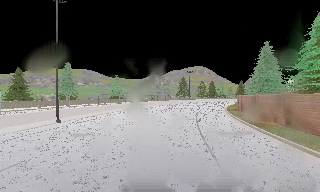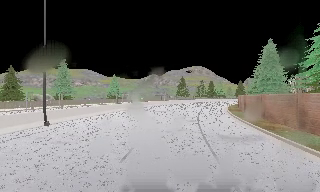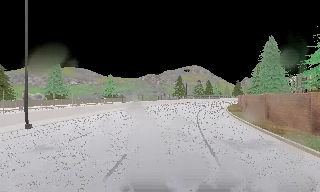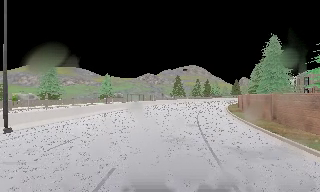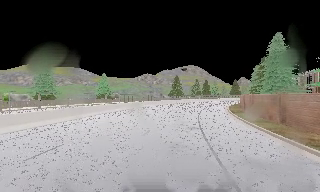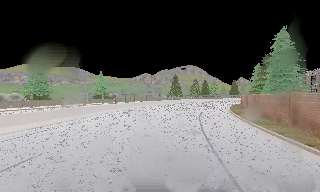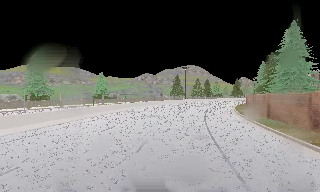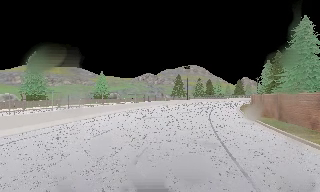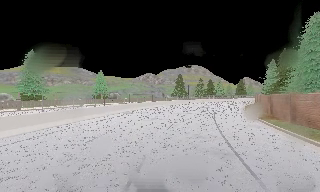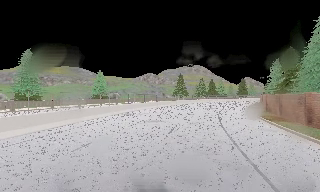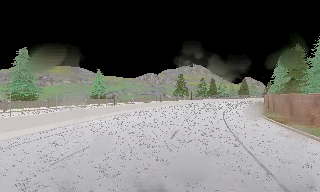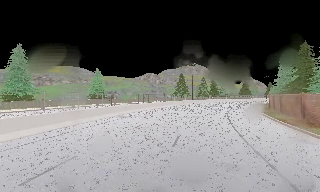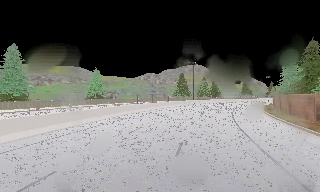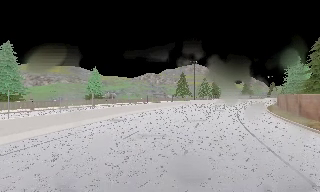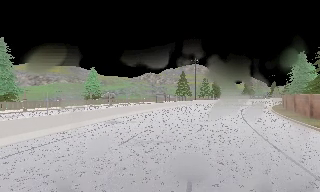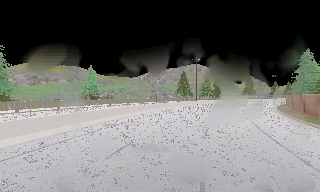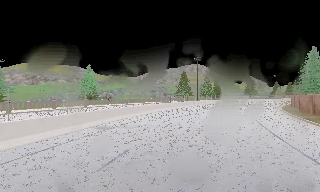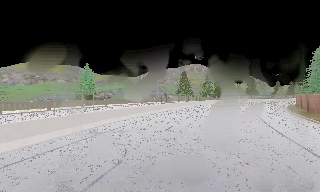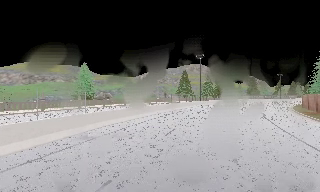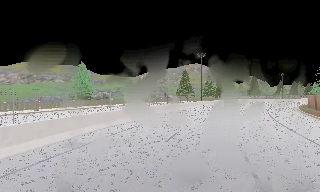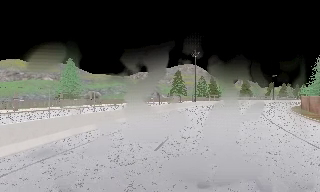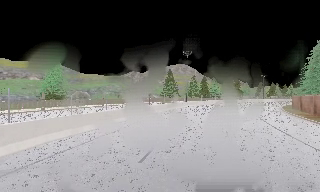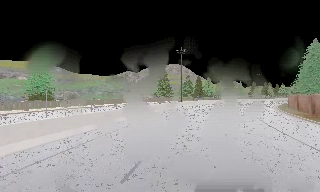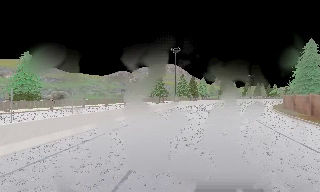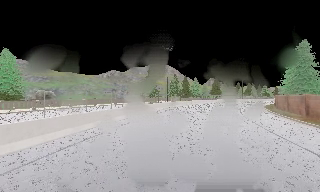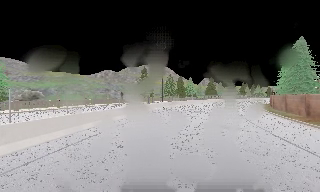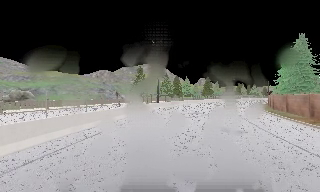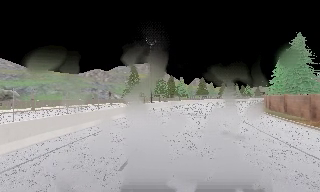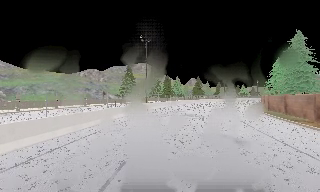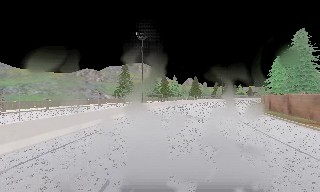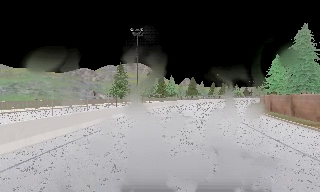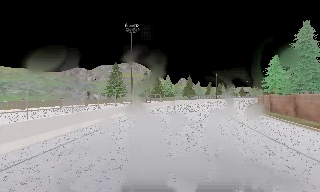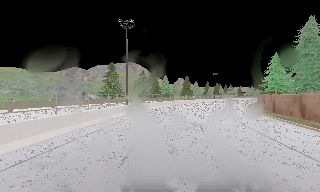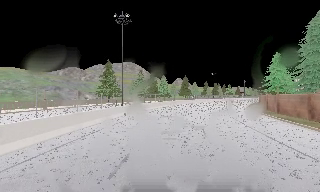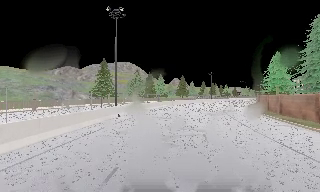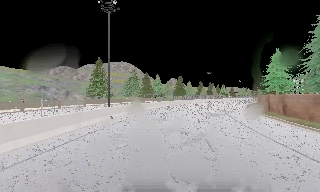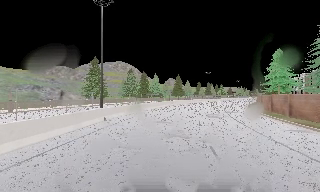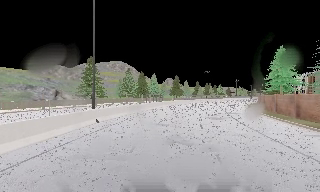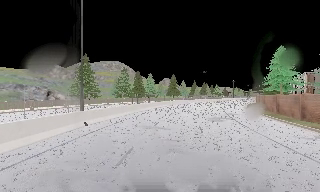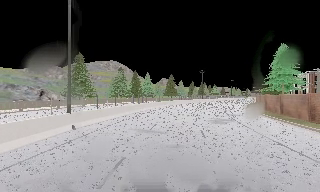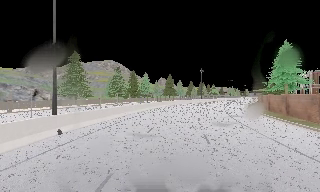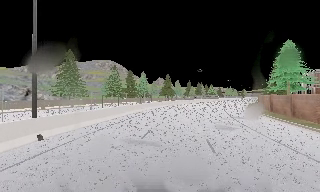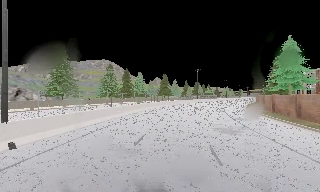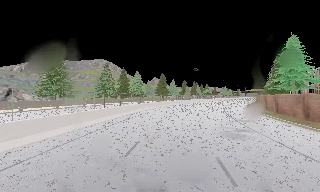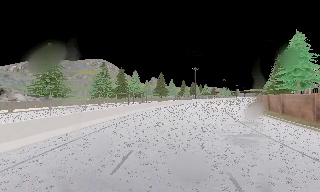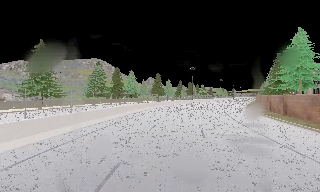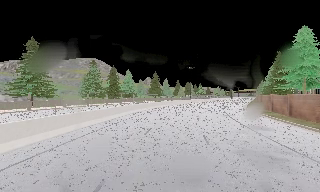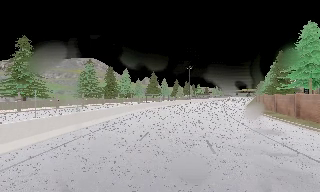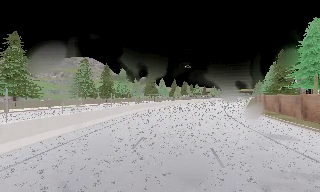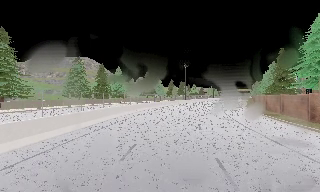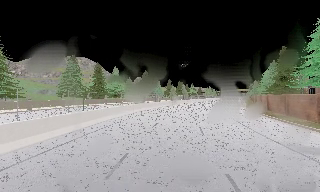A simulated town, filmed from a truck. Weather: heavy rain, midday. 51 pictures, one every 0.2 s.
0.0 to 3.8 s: The camera travels forward, about 25 m, so what stands in front looms larger.
3.8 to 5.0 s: The camera swings to its right by about 15 degrees, and the scene slides to the left. It travels forward, about 8 m, so what stands in front looms larger.
5.0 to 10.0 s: The camera swings to its right by about 25 degrees, and the scene slides to the left. It travels forward, about 30 m, so what stands in front looms larger.
The film runs forward here.
